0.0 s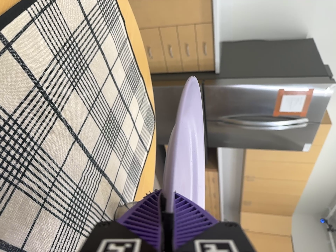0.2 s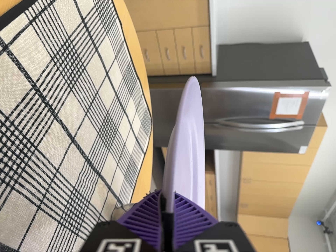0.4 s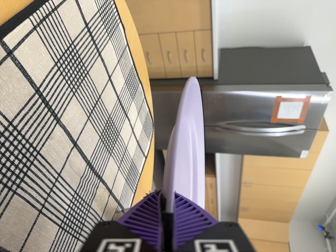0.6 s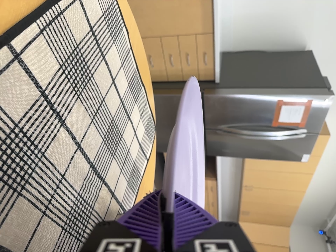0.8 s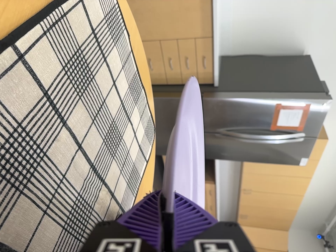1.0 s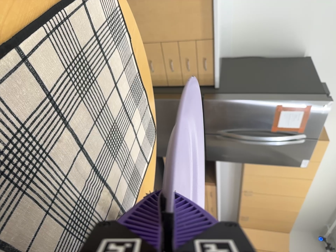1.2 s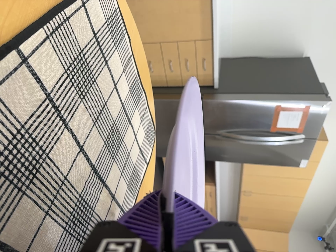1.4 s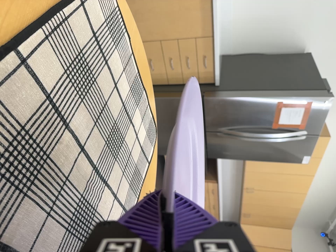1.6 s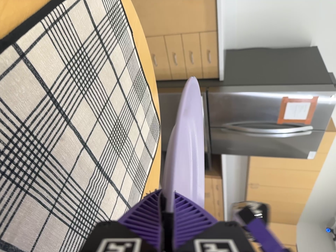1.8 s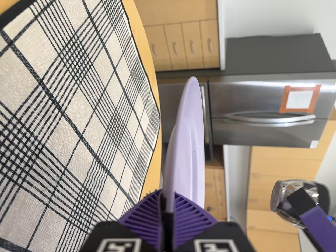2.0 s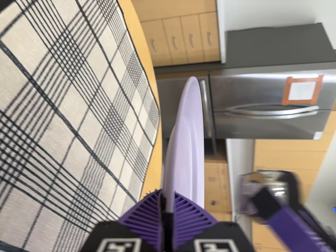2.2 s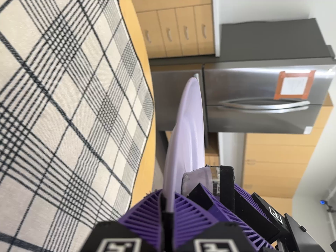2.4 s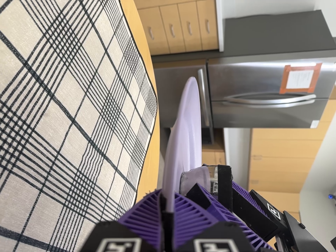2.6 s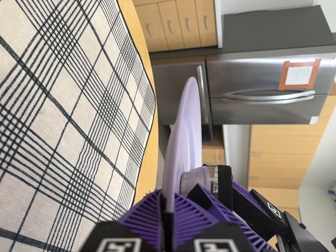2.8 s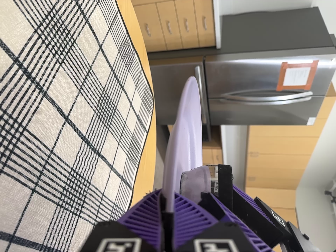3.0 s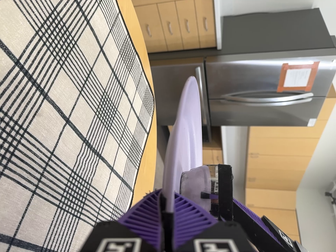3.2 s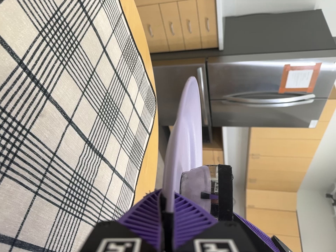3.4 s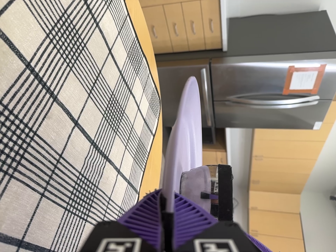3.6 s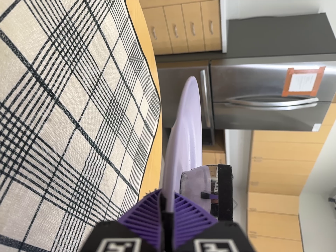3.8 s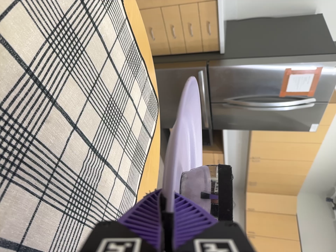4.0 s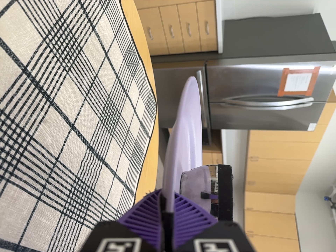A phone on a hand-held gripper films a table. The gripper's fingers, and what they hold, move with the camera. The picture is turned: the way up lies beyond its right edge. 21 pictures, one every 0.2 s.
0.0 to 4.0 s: The camera shifts only a little, or ends up much as it began.
The film runs backward here.
